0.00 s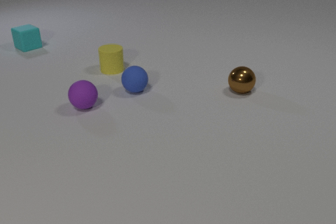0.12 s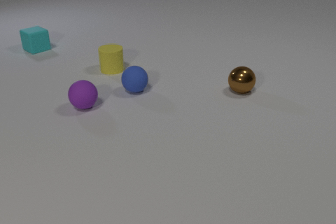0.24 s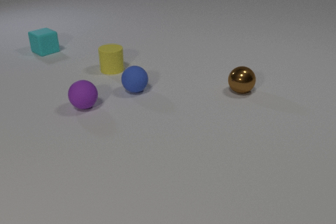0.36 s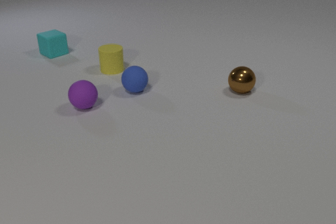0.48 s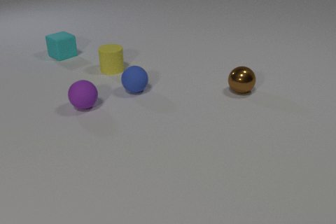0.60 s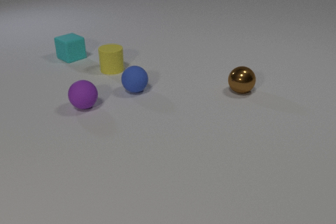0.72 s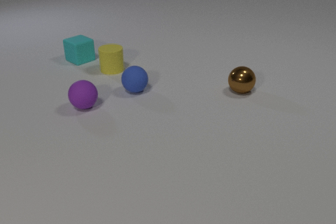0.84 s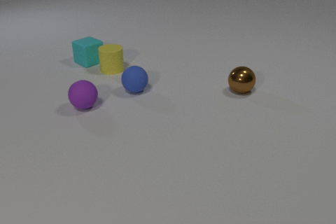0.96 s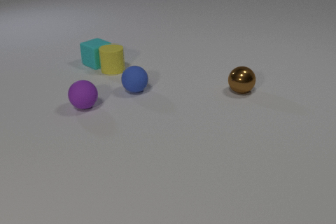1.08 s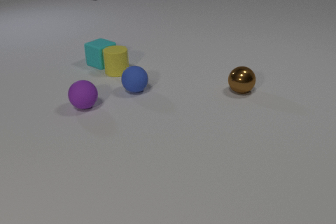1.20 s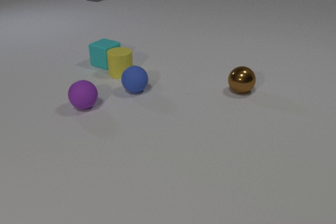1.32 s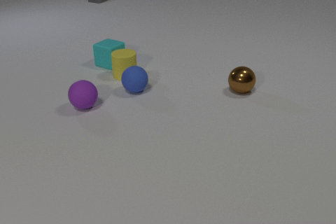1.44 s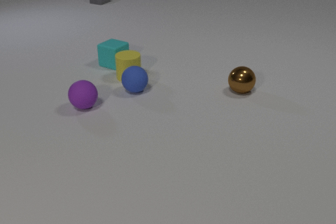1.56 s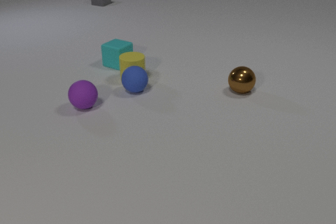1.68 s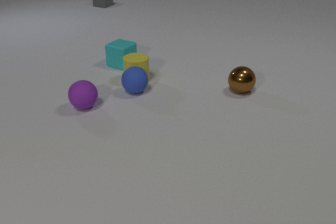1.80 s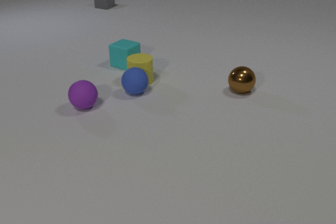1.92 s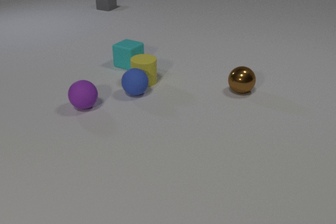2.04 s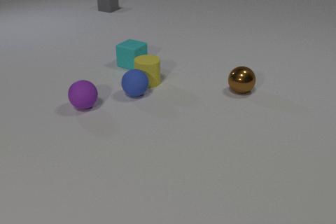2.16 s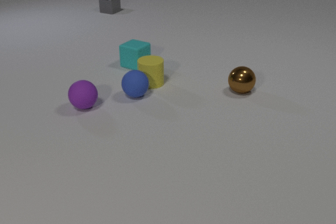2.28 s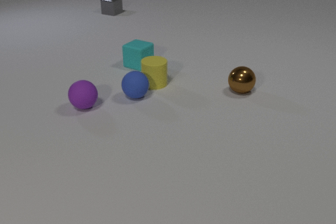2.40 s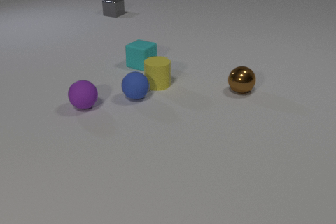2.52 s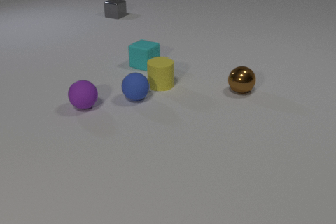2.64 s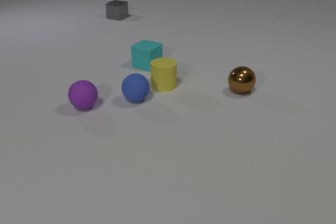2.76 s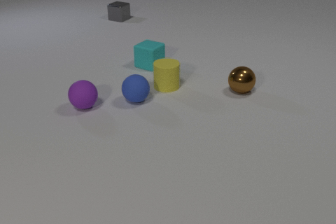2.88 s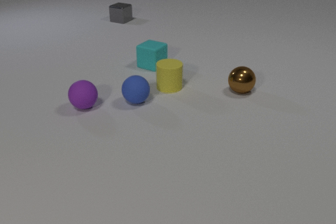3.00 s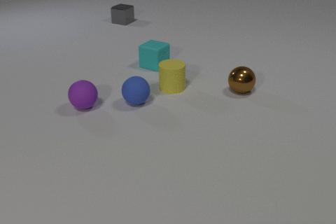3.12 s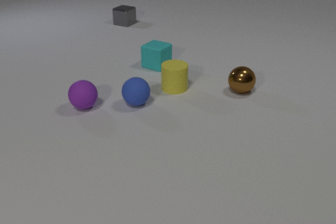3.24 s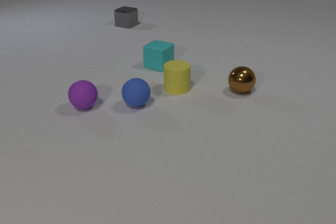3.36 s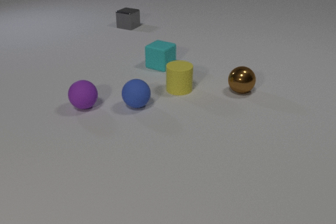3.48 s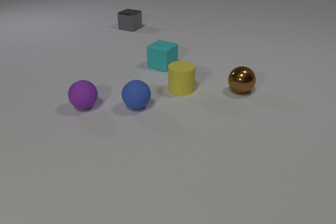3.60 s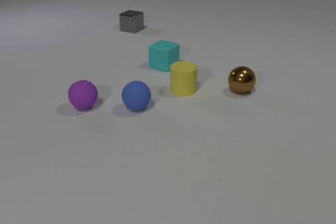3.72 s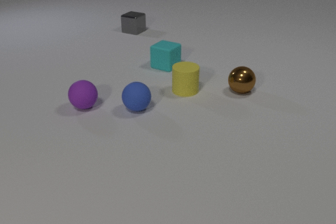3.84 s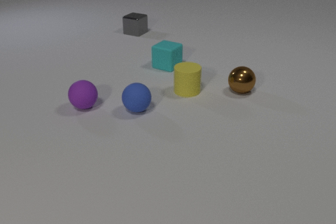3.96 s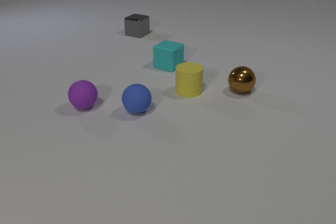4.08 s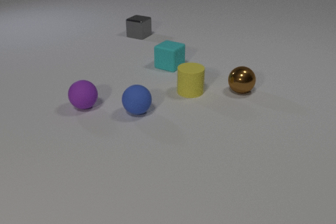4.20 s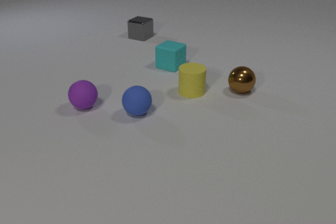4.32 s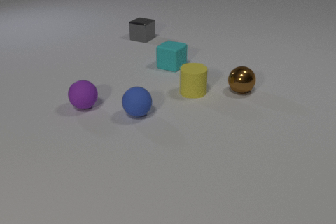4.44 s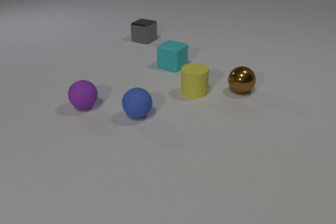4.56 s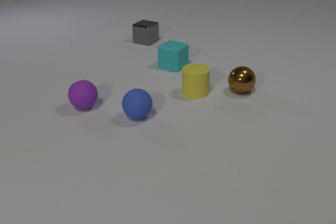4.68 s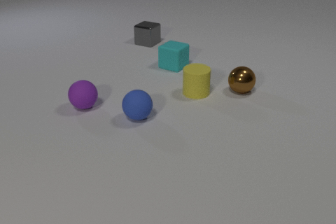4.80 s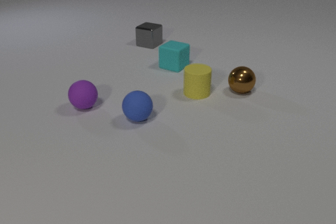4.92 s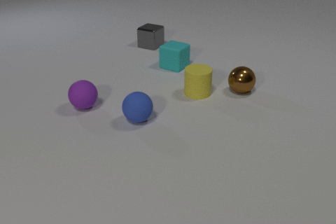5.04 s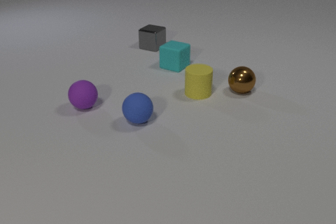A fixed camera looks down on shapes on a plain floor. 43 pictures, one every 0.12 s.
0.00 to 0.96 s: The cyan rubber cube slides to the right and toward the camera. The cyan rubber cube and the yellow rubber cylinder collide.
0.96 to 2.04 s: The cyan rubber cube slides to the right. The yellow rubber cylinder slides to the right and toward the camera. The blue rubber sphere rolls toward the camera. The gray metal cube slides toward the camera. The yellow rubber cylinder and the blue rubber sphere collide.
2.04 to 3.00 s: The cyan rubber cube slides to the right. The yellow rubber cylinder slides to the right and toward the camera. The blue rubber sphere rolls toward the camera. The gray metal cube slides toward the camera.
3.00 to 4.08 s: The cyan rubber cube slides to the right. The yellow rubber cylinder slides to the right and toward the camera. The blue rubber sphere rolls toward the camera. The gray metal cube slides toward the camera.
4.08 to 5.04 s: The cyan rubber cube slides to the right. The yellow rubber cylinder slides to the right. The blue rubber sphere rolls toward the camera. The gray metal cube slides toward the camera.
What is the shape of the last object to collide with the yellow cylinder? sphere.
What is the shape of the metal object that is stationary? sphere.
How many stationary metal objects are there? 1.
